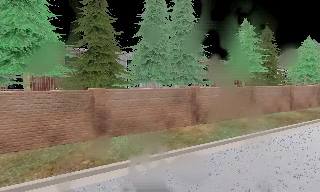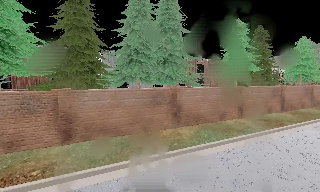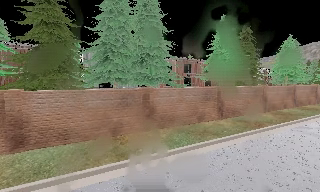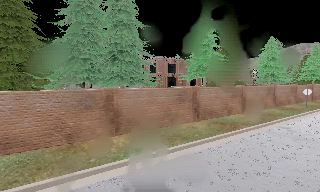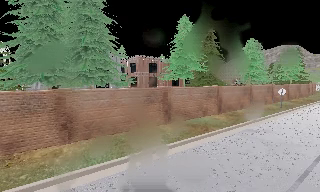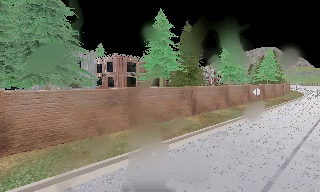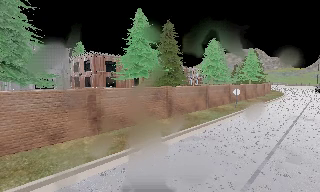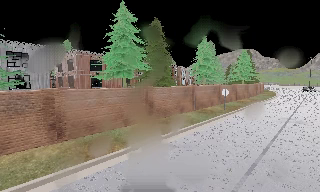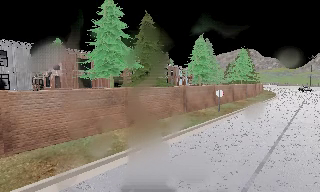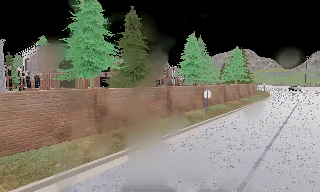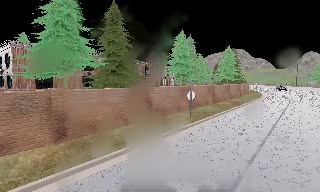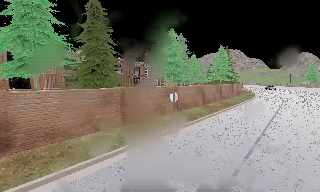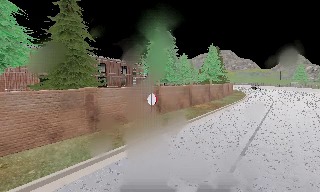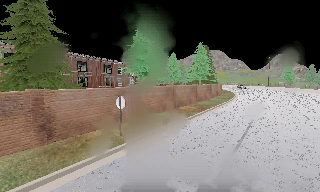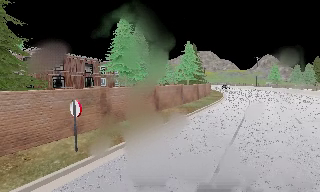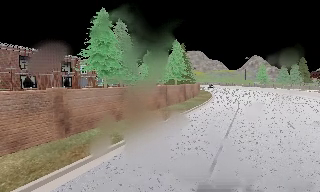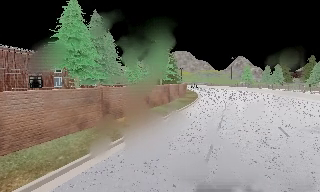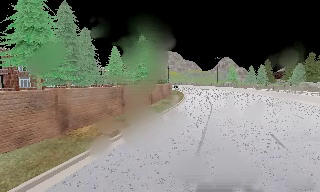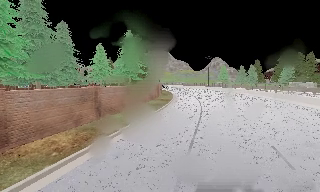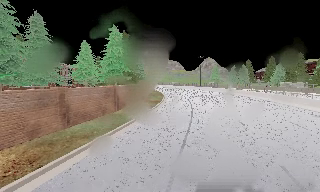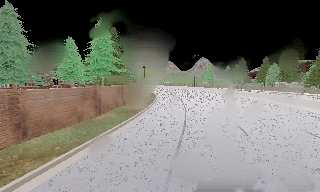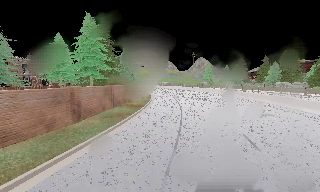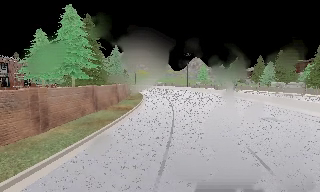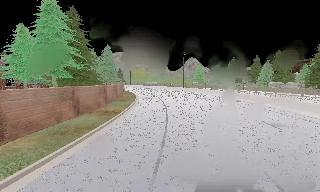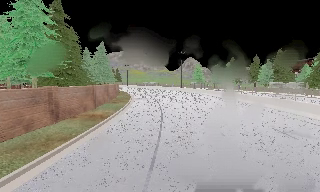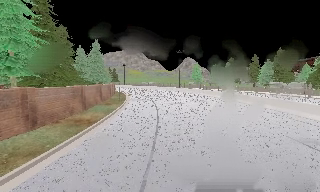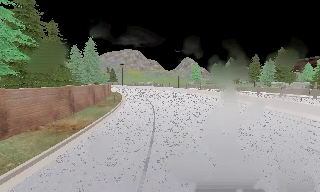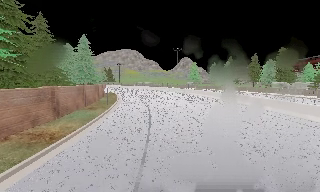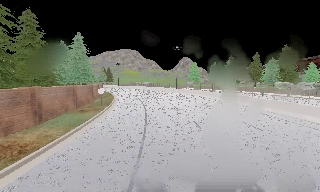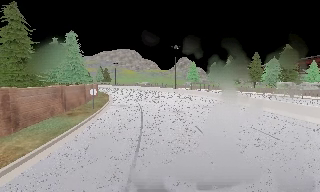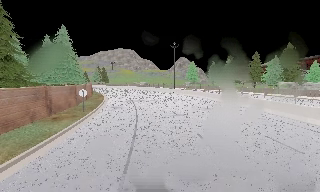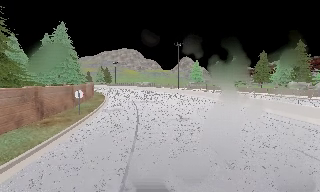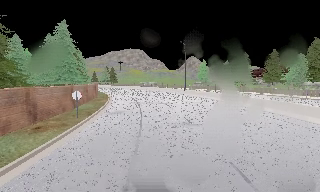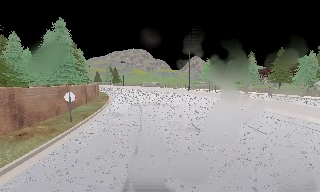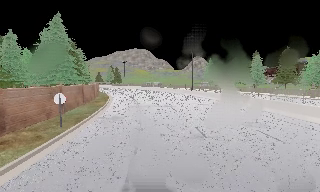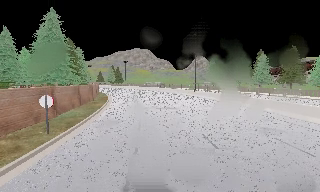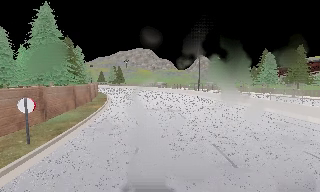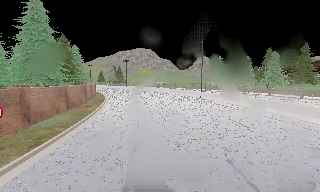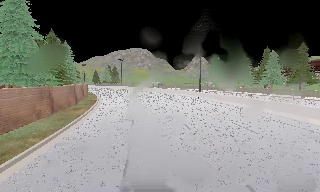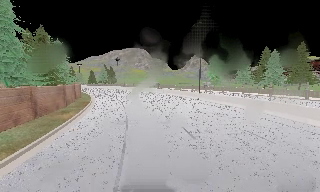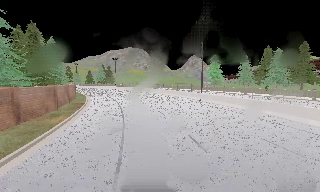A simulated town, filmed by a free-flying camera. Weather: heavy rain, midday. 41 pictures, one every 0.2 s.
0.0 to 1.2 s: The camera swings to its right by about 20 degrees, and the scene slides to the left. It travels to its right and forward, about 9 m, so close, fixed things drift to the left.
1.2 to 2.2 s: The camera travels forward and to its right, about 8 m, so what stands in front looms larger.
2.2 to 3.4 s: The camera pans to its right, which is clockwise from overhead, by about 20 degrees. It travels forward and to its right, about 12 m, so what stands in front looms larger.
3.4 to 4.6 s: The camera swings to its right by about 10 degrees, and the scene slides to the left. It travels forward, about 12 m, so what stands in front looms larger.
4.6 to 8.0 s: The camera travels forward, about 25 m, so what stands in front looms larger.
The film runs backward here.
